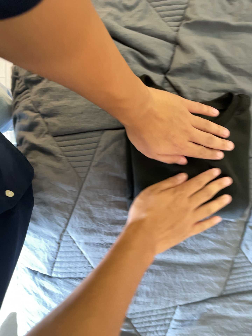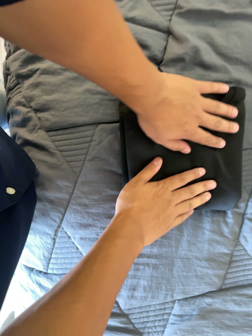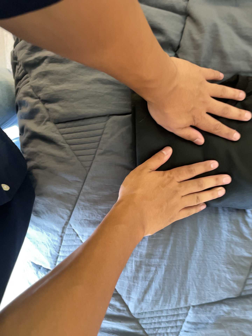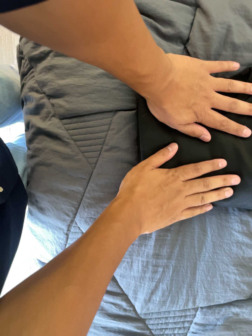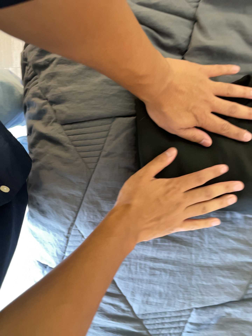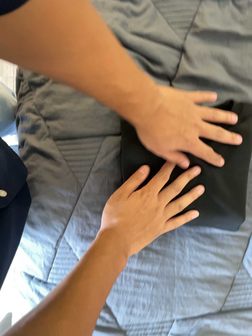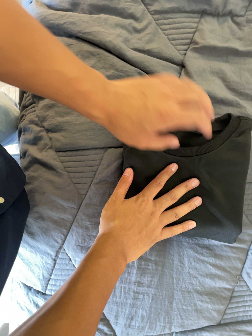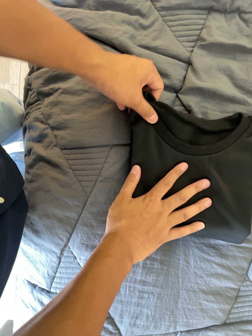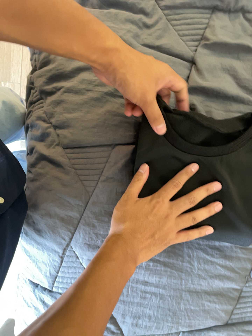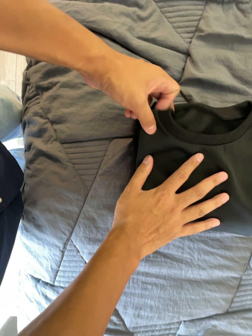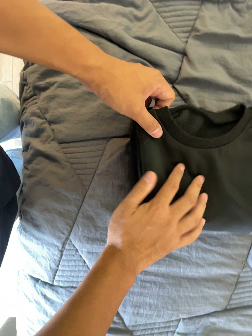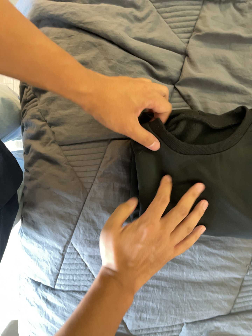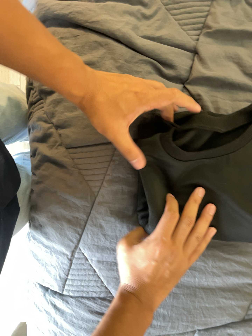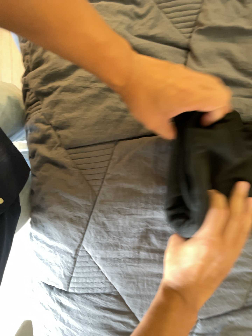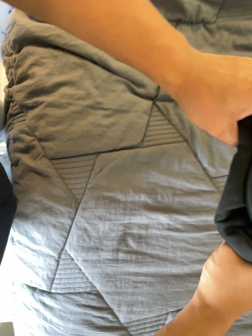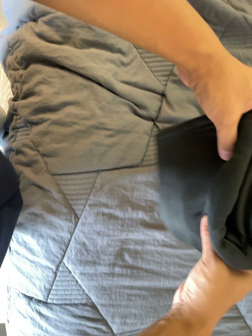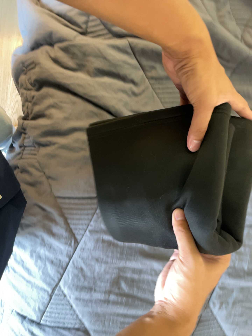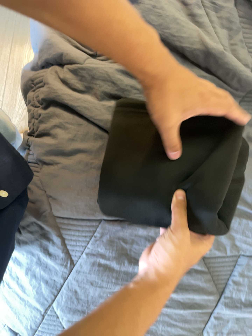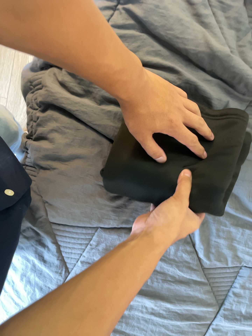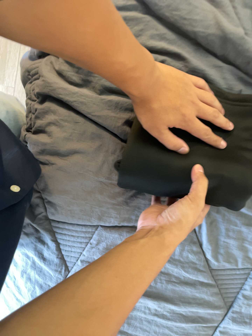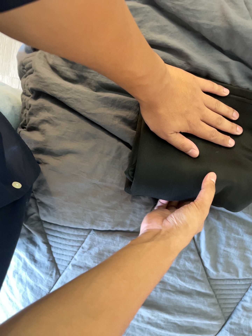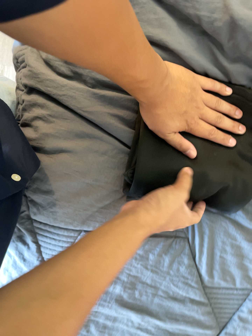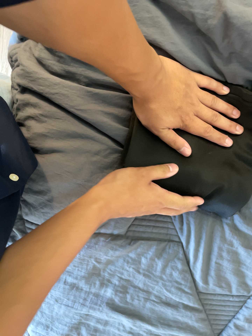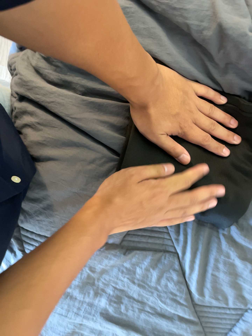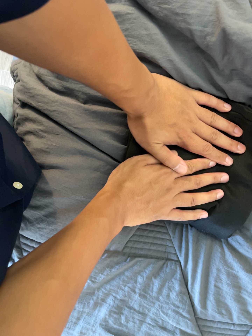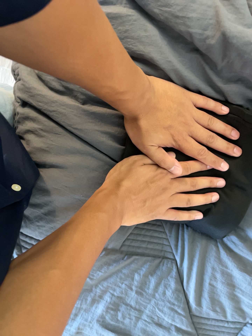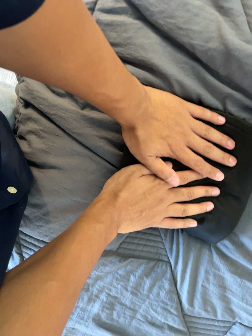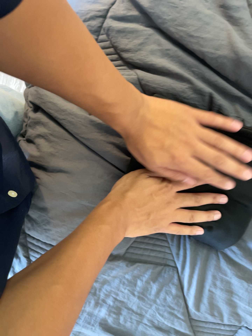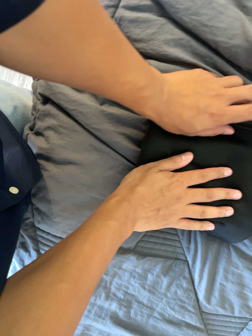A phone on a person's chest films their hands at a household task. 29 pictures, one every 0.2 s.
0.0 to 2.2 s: The camera shifts only a little, or ends up much as it began.
2.2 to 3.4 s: The camera travels toward the top of its view and backward, about 18 cm, so close, fixed things drift downward. It rolls about its line of sight by about 10 degrees, and the scene rotates clockwise.
3.4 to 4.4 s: The camera pans to its left by about 15 degrees. It travels to its right, forward and toward the top of its view, about 20 cm. Its aim tips toward the bottom of its view by about 10 degrees.
4.4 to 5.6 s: The camera shifts only a little, or ends up much as it began.
The film runs backward here.
